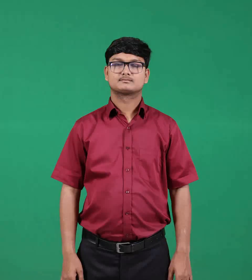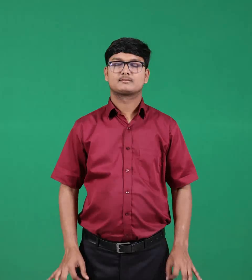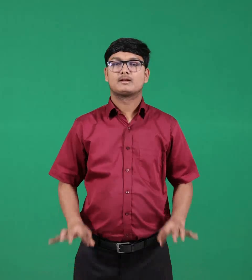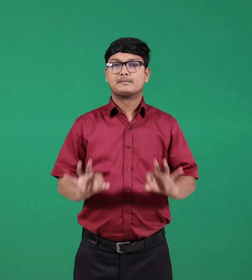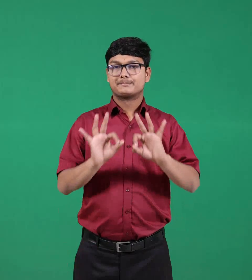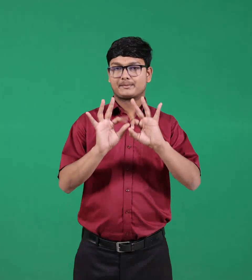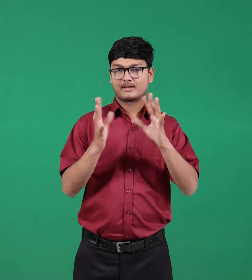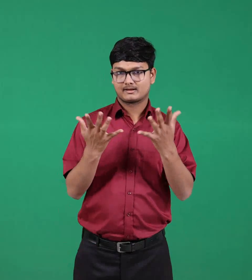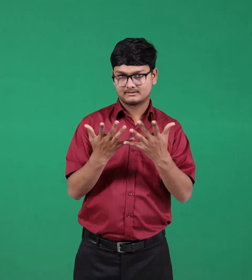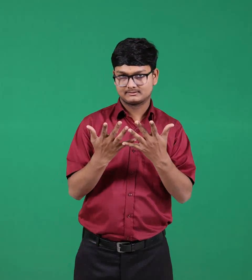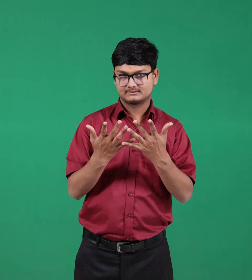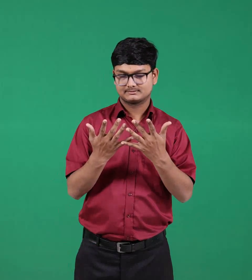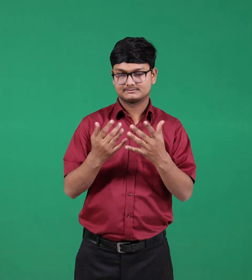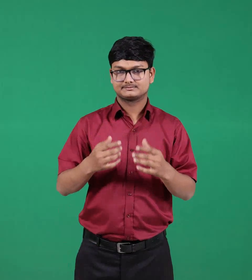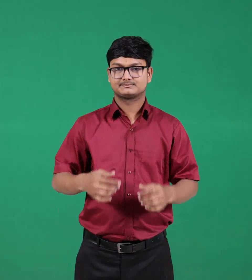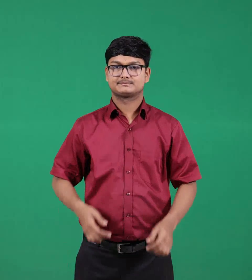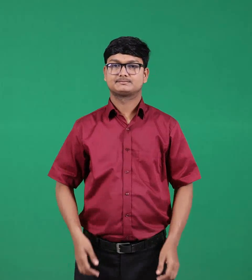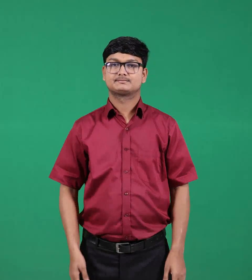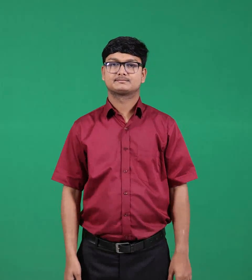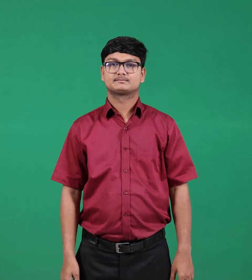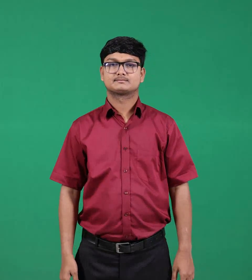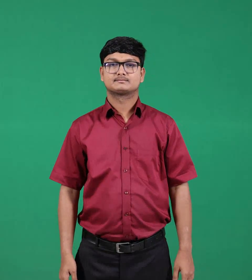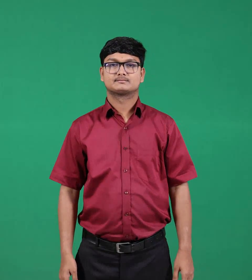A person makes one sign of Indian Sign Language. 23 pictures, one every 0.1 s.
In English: family
